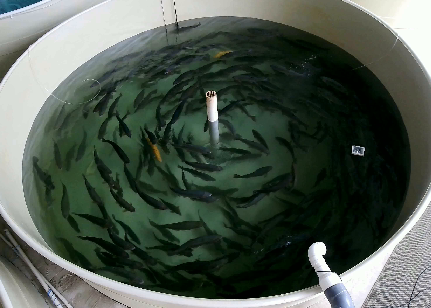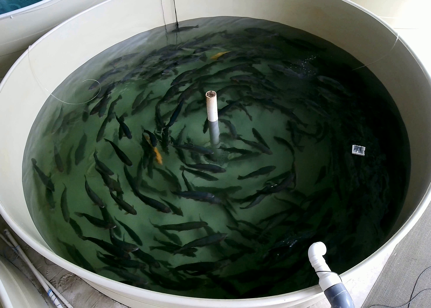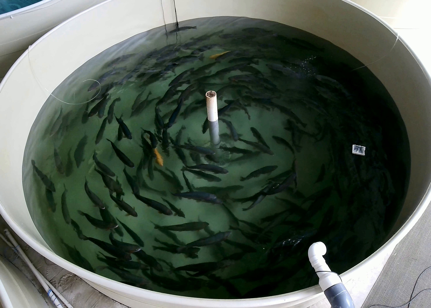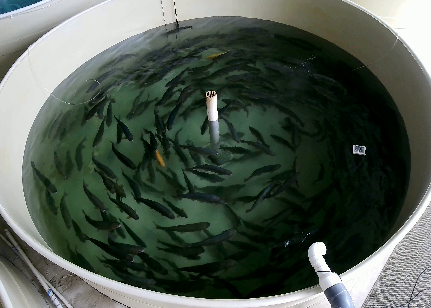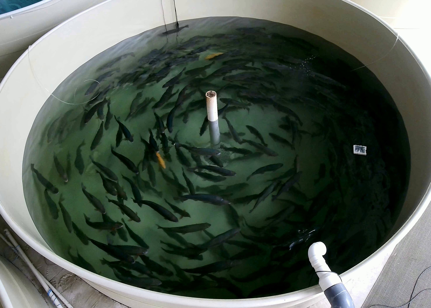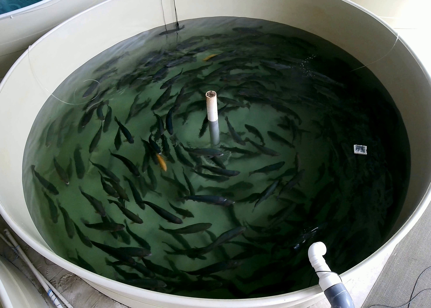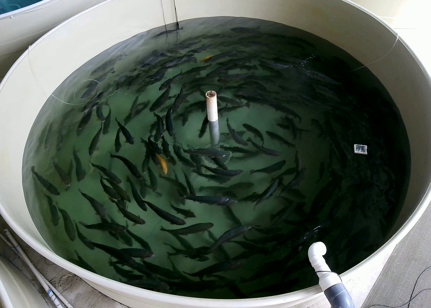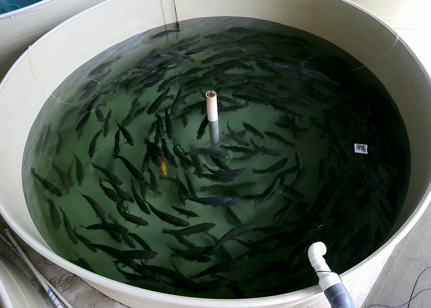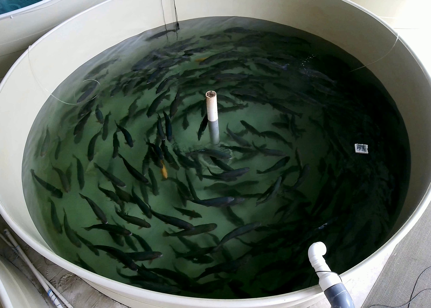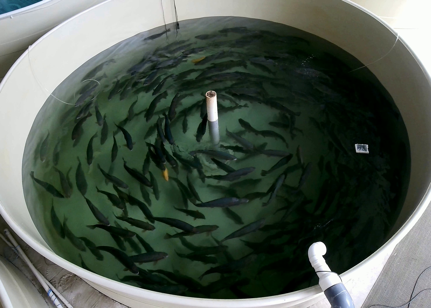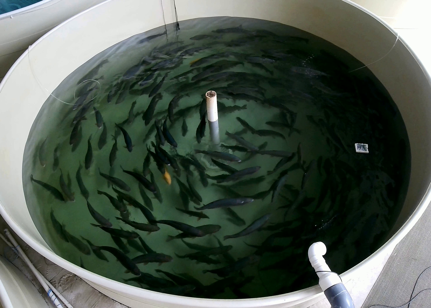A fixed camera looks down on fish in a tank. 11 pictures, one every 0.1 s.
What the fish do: Normal cruising.
